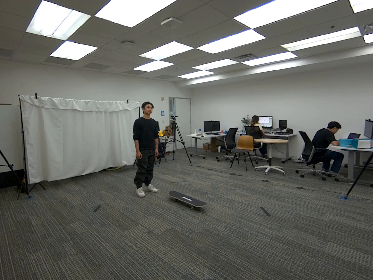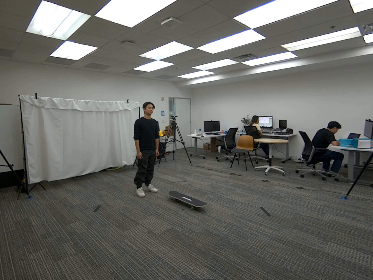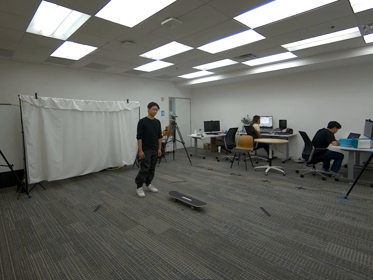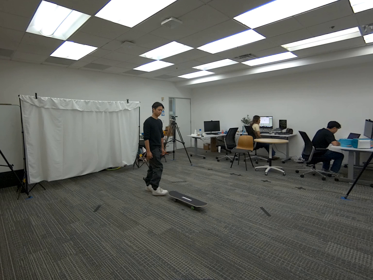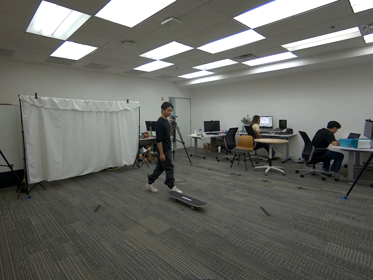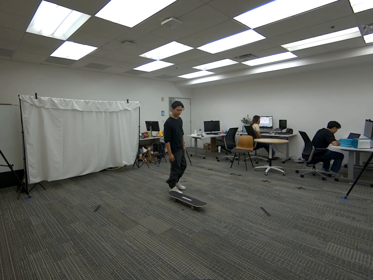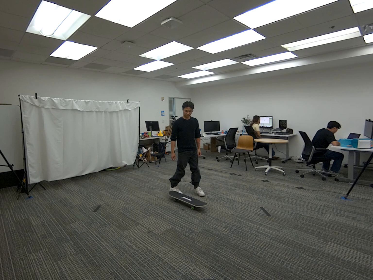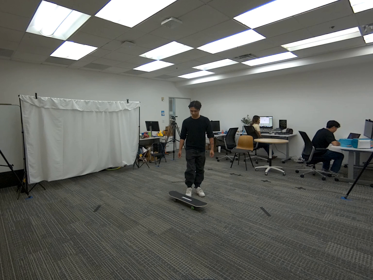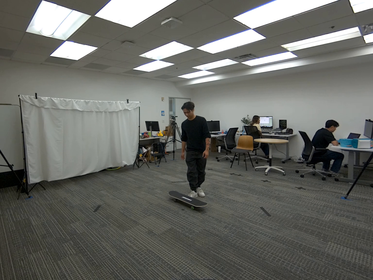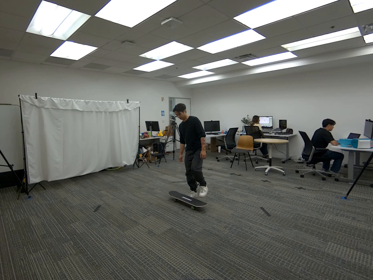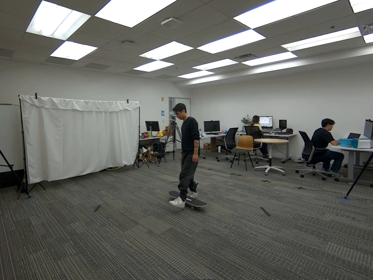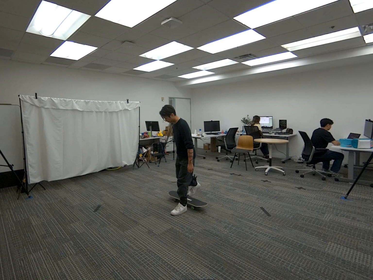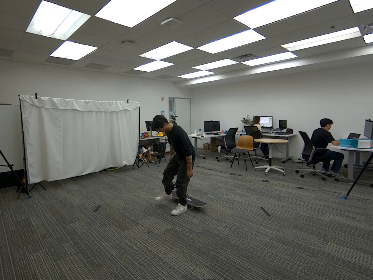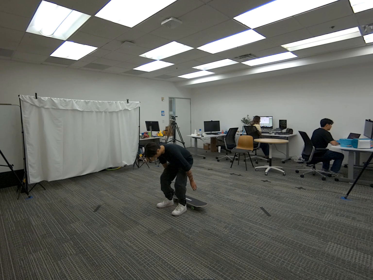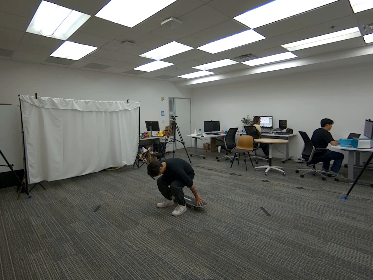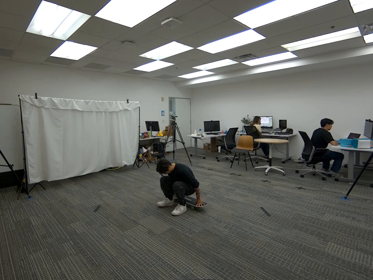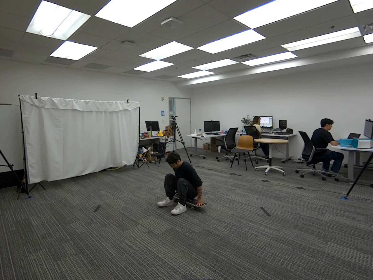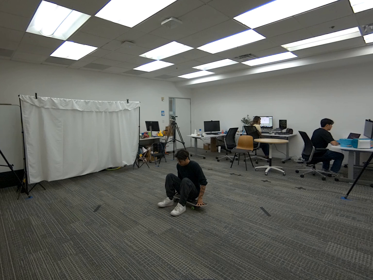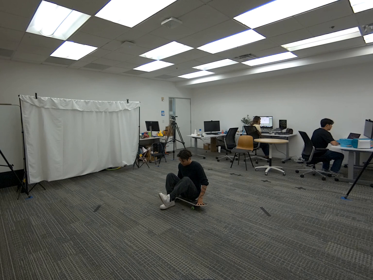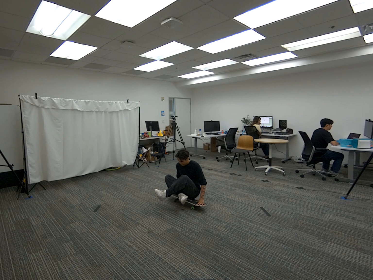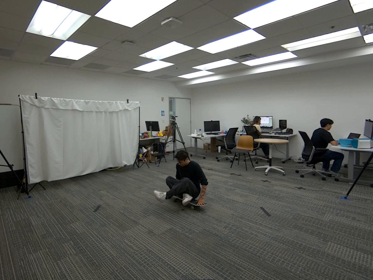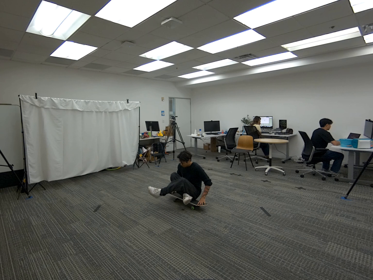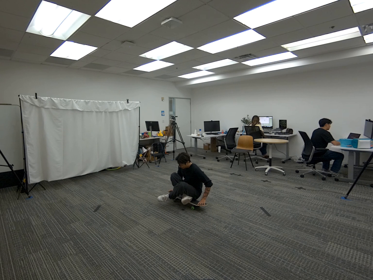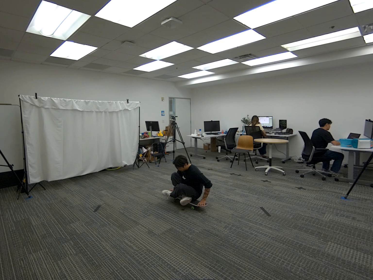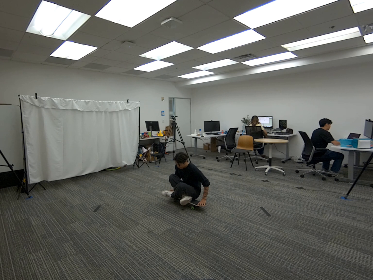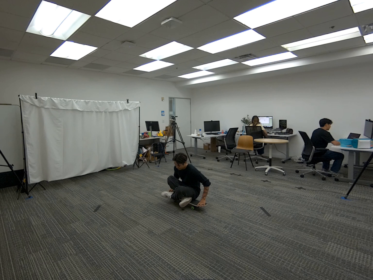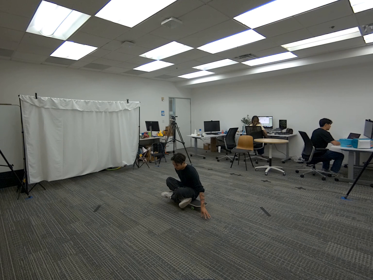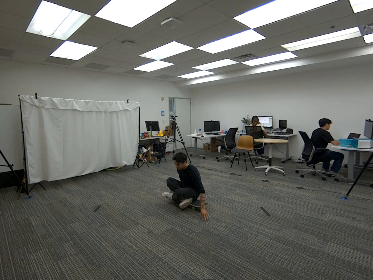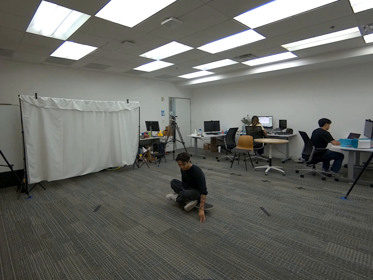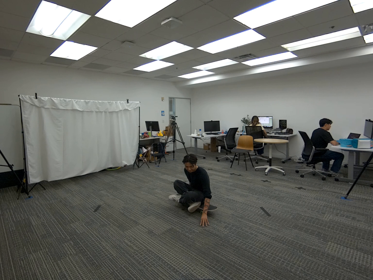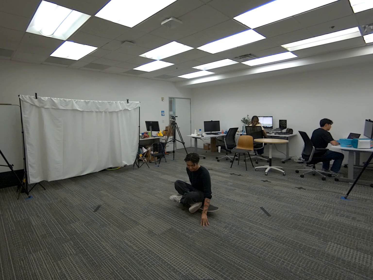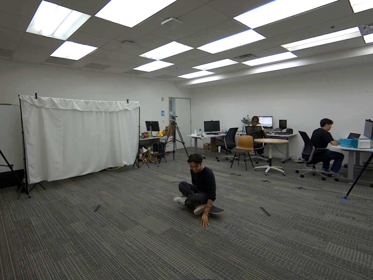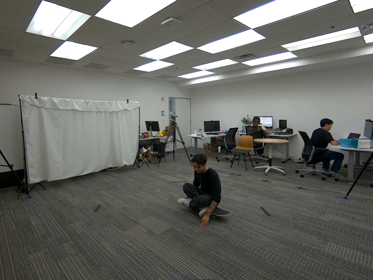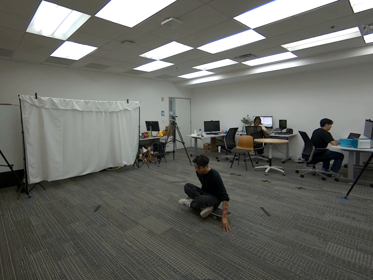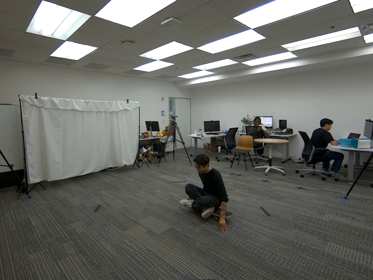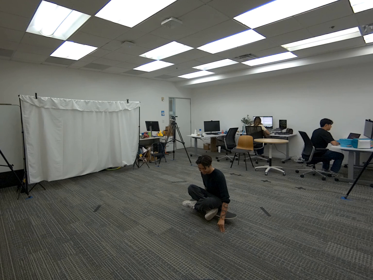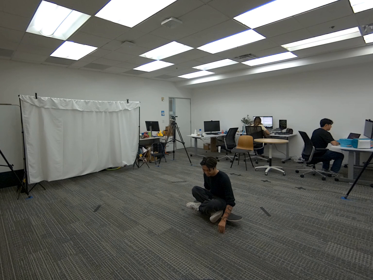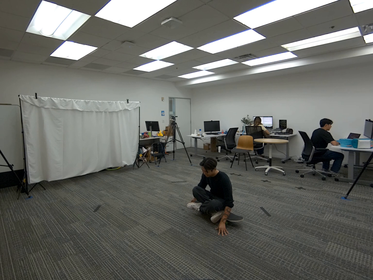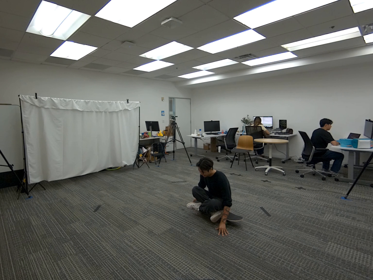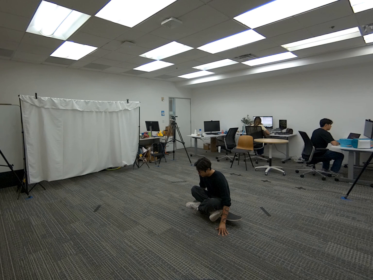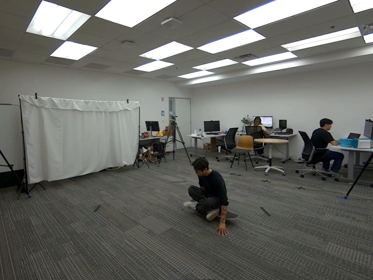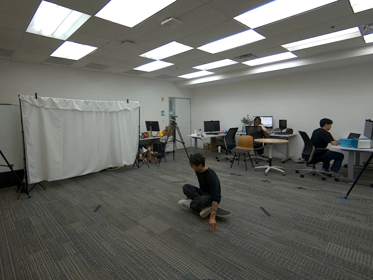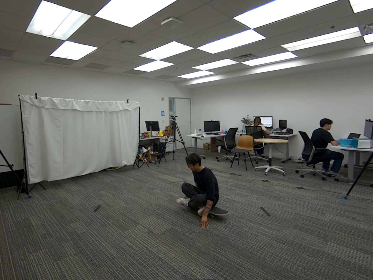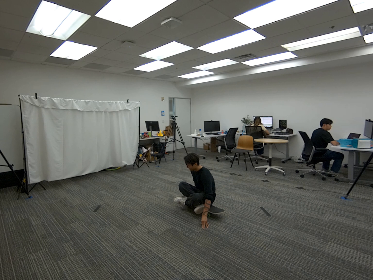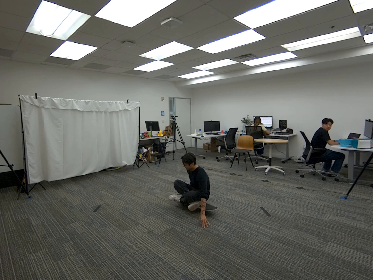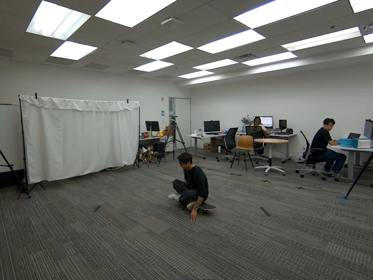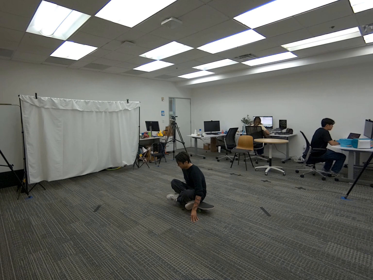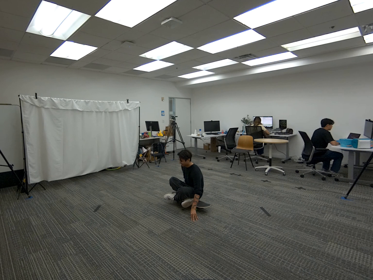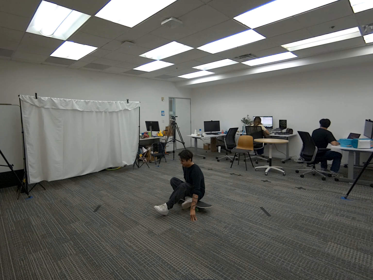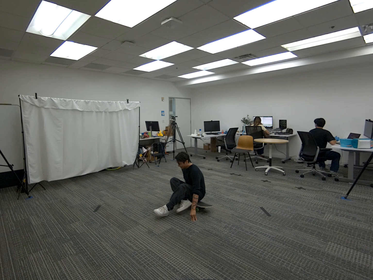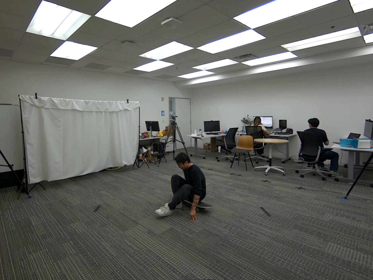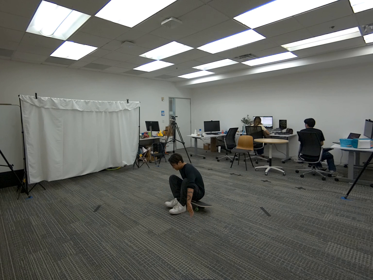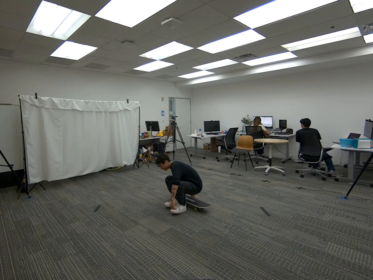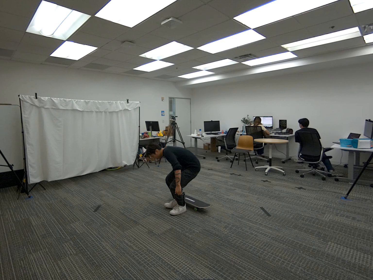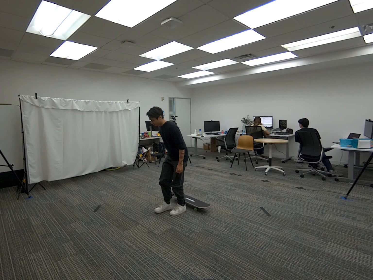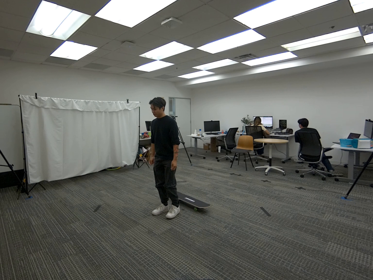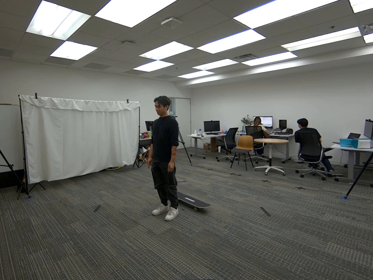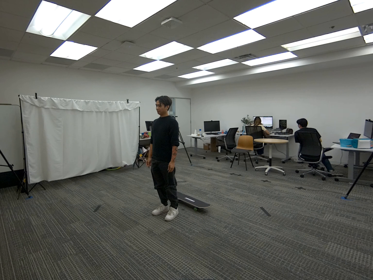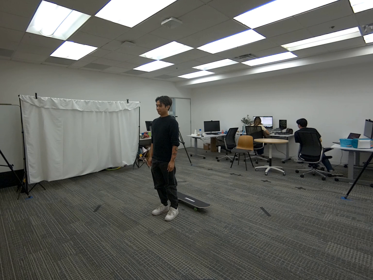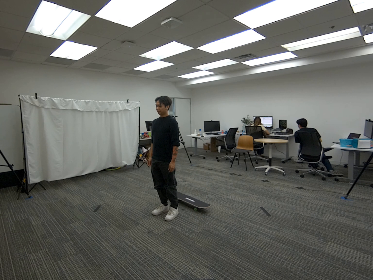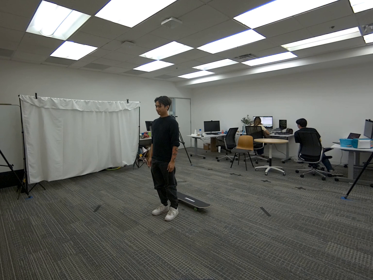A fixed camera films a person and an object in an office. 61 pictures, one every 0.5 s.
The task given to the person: Walk to the skateboard on the ground. Sit on the skateboard, cross your legs, and use your hands to push yourself around on the ground within the bounding area. Stand up when finish.
